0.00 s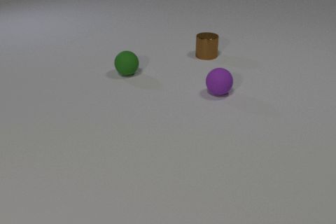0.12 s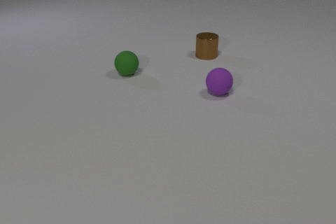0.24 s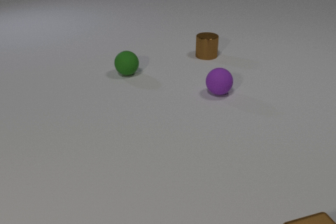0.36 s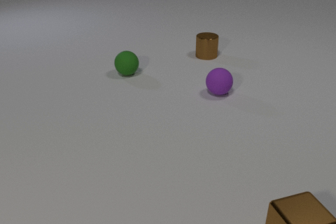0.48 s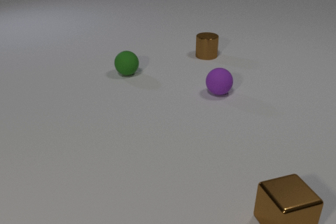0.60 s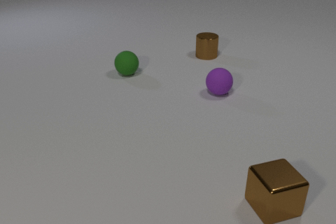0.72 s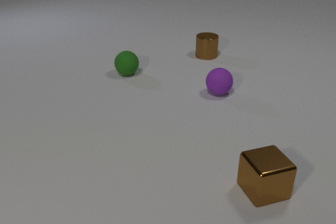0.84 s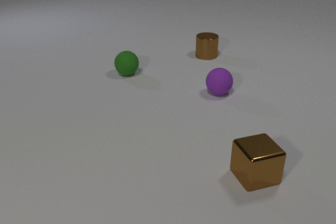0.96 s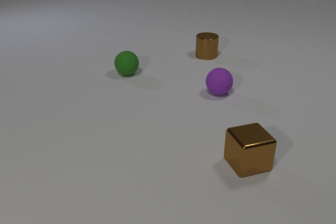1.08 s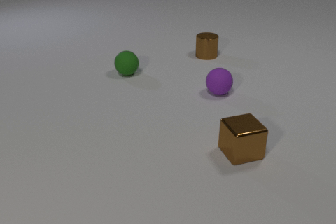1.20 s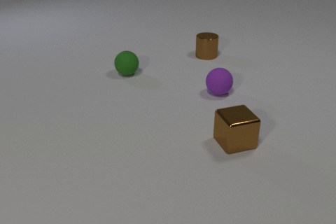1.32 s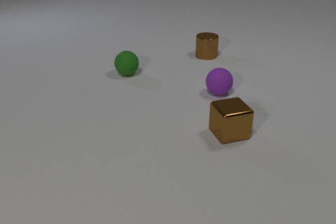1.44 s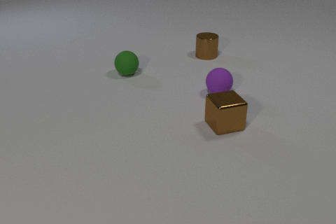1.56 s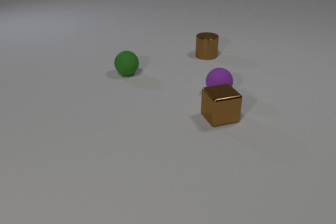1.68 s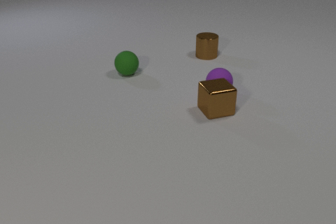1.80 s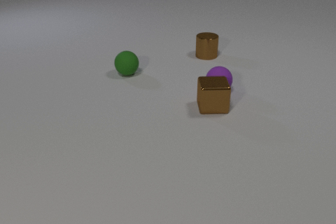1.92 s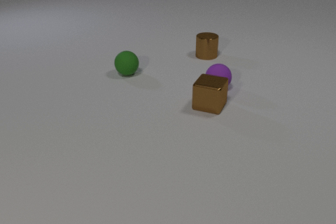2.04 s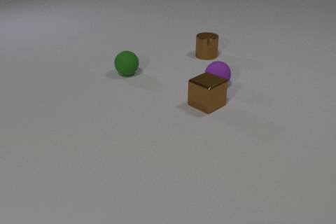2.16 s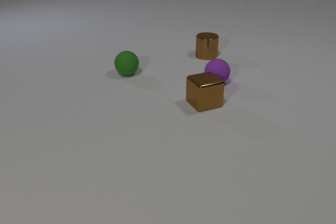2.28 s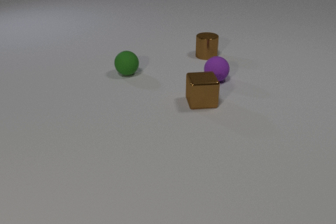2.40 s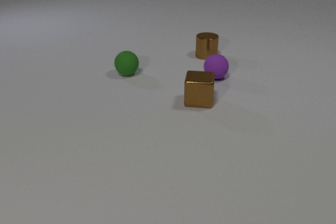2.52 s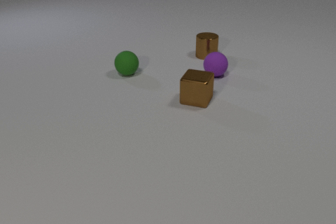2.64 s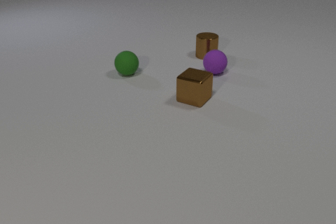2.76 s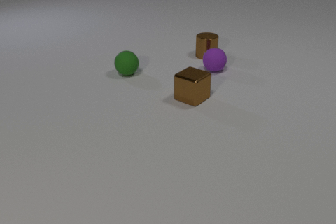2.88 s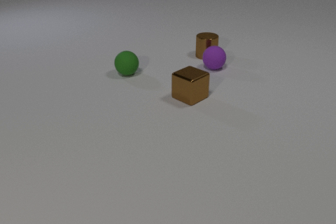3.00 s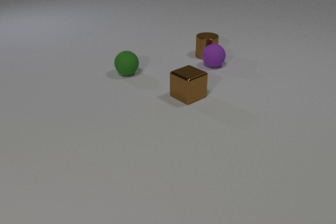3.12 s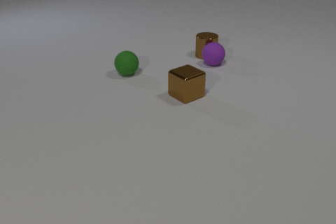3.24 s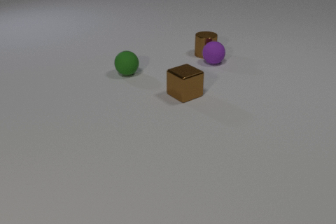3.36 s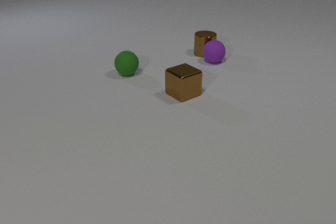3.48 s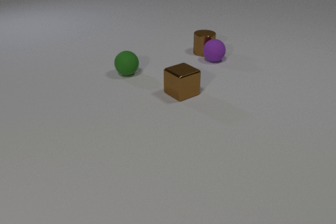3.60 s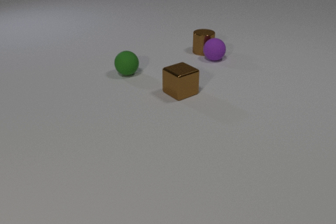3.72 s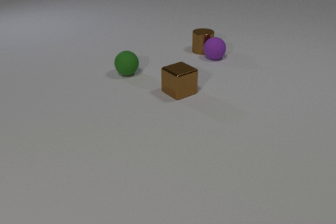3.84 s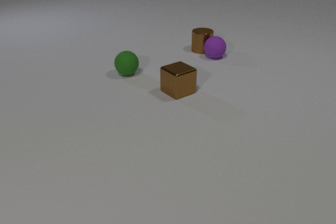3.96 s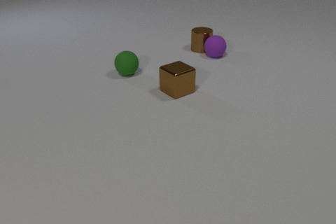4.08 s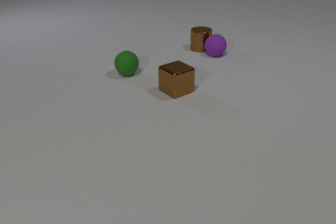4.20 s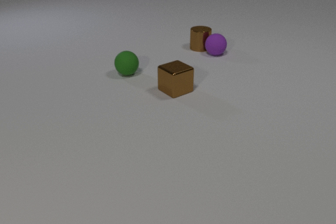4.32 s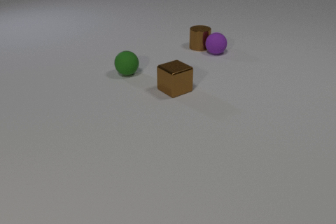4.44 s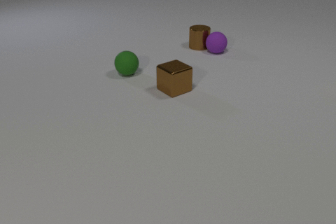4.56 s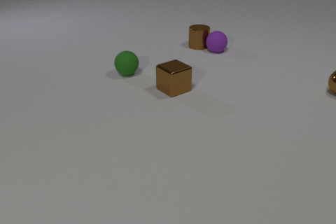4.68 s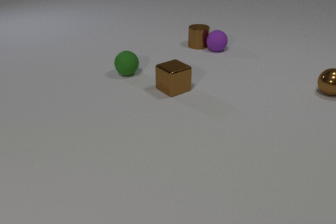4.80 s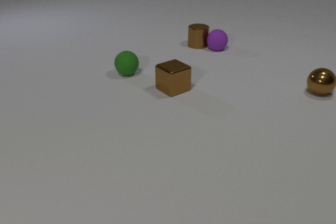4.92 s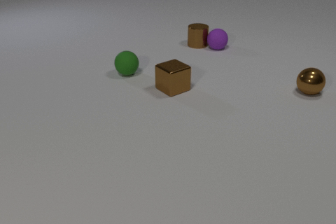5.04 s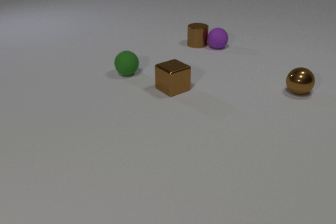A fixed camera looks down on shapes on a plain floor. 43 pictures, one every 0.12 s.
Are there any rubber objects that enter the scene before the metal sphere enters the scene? no.
How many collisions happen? 2.
What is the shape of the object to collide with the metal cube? sphere.
0.00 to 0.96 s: The brown metal cube comes in at the bottom edge, slides away from the camera and to the left.
0.96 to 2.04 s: The brown metal cube slides away from the camera and to the left, spins clockwise seen from above by about 60 degrees, its near face sliding to the left. The purple rubber sphere rolls away from the camera. The brown metal cube and the purple rubber sphere collide.
2.04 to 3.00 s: The brown metal cube slides to the left and away from the camera, spins clockwise seen from above by about 90 degrees, its near face sliding to the left. The purple rubber sphere rolls away from the camera.
3.00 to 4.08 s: The brown metal cube slides to the left and away from the camera. The purple rubber sphere rolls away from the camera. The brown metal cylinder slides away from the camera. The purple rubber sphere and the brown metal cylinder collide.
4.08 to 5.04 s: The purple rubber sphere rolls away from the camera. The brown metal sphere comes in at the right edge, rolls to the left. The brown metal cylinder slides away from the camera.
